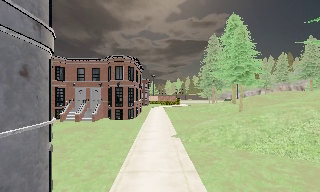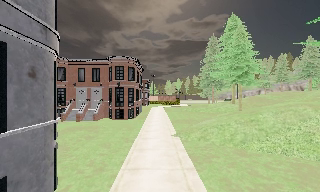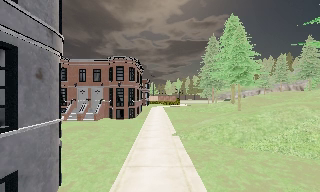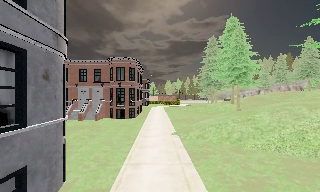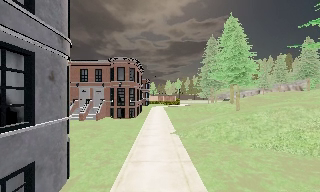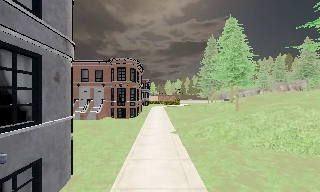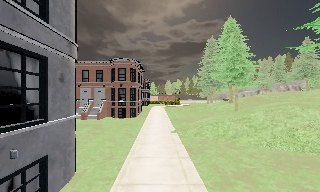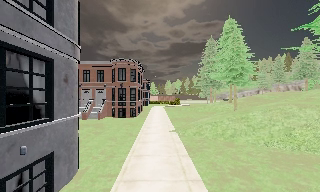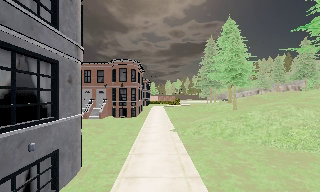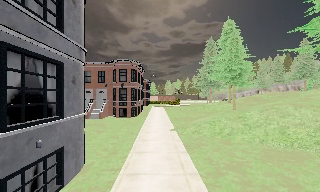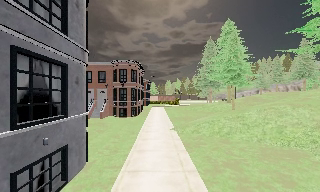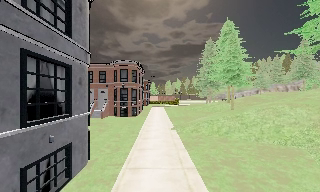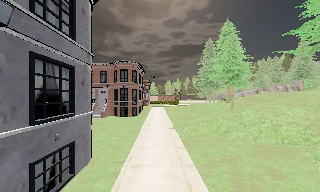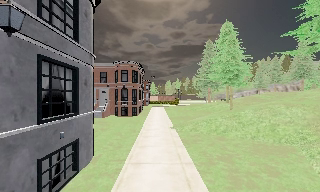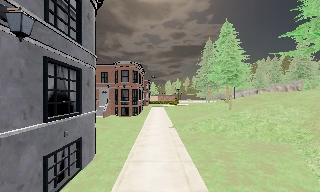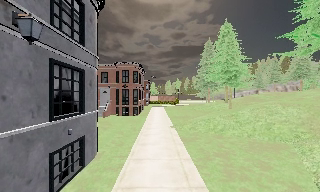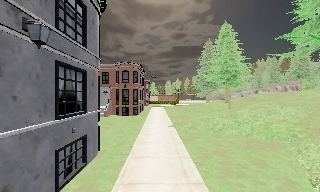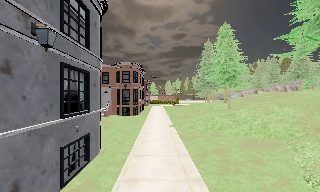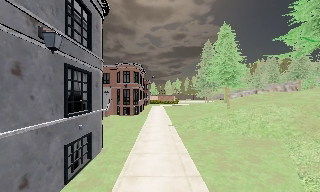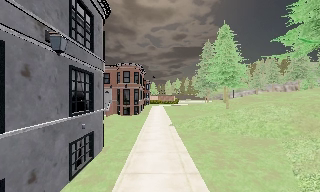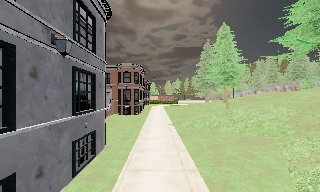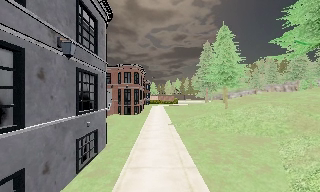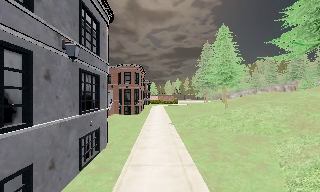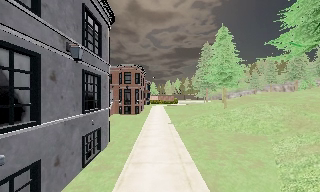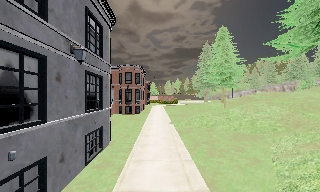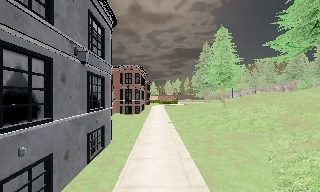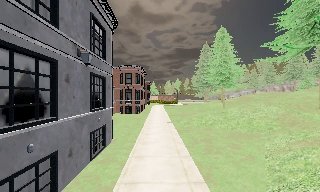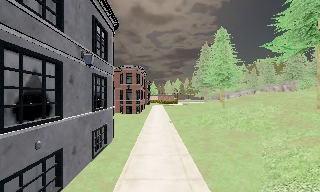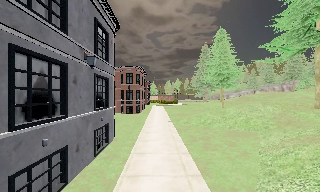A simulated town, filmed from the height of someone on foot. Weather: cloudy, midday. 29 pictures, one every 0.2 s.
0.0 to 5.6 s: The camera travels backward, about 6 m, so what stands in front gets smaller.
The film runs backward here.
